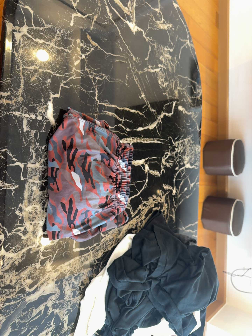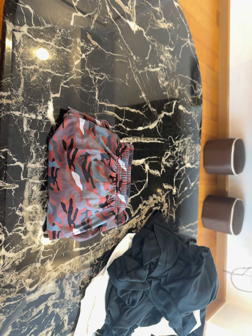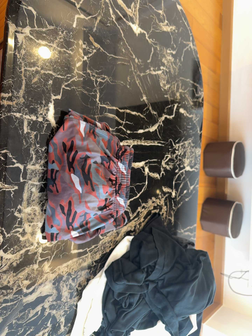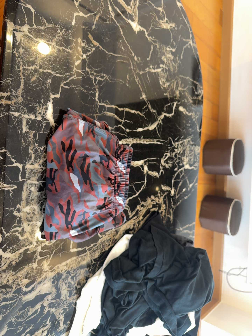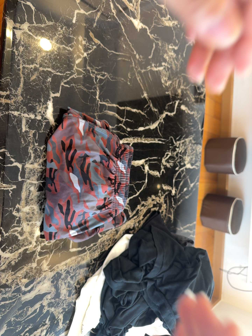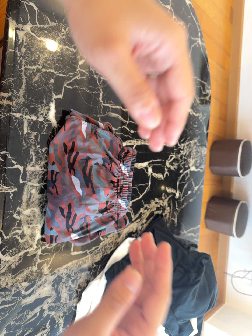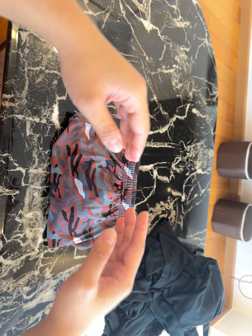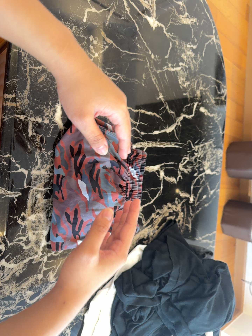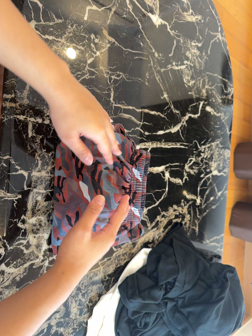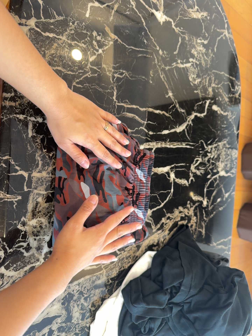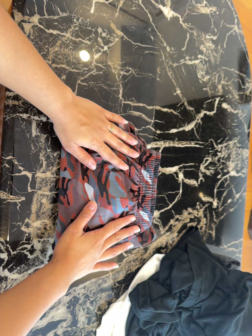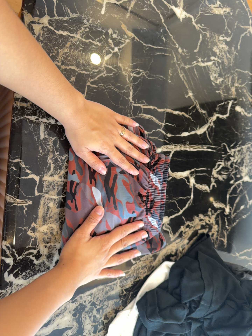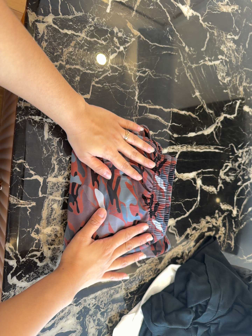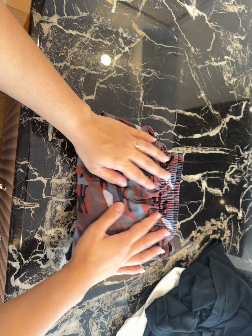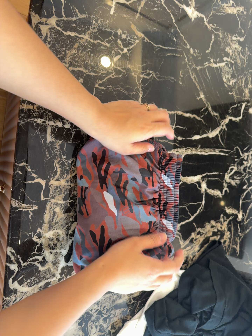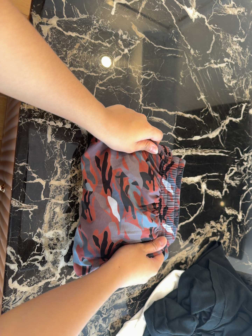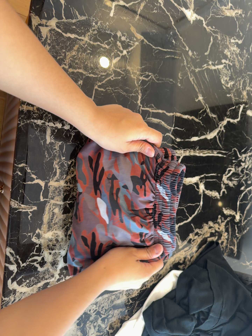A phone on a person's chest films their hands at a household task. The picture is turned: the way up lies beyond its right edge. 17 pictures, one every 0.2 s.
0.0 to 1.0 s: The camera shifts only a little, or ends up much as it began.
1.0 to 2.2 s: The camera swings to its left by about 10 degrees, and the scene slides to the right. It travels forward, about 8 cm, so what stands in front looms larger.
2.2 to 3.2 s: The camera shifts only a little, or ends up much as it began.
The film runs backward here.
